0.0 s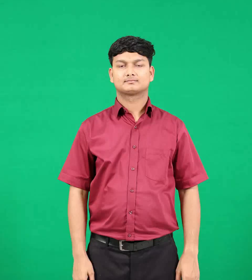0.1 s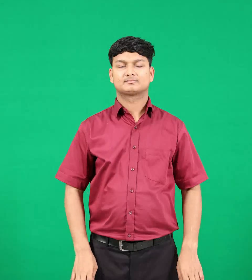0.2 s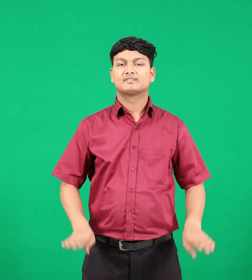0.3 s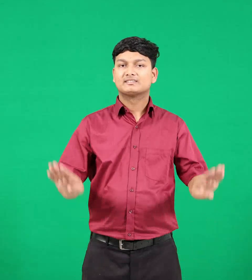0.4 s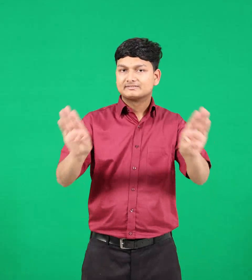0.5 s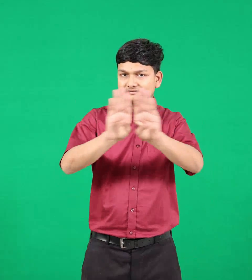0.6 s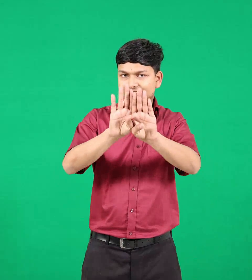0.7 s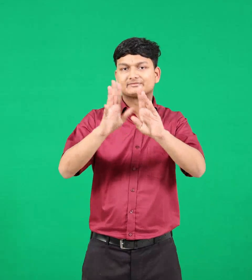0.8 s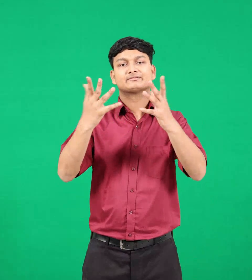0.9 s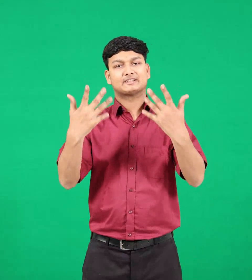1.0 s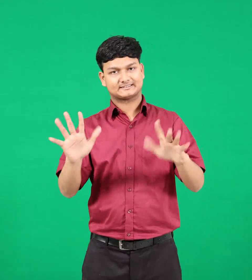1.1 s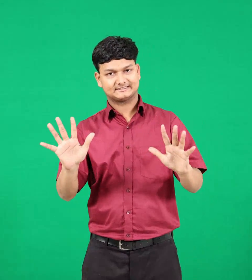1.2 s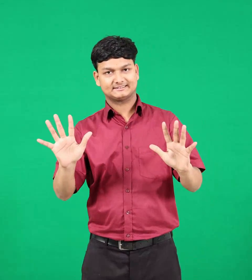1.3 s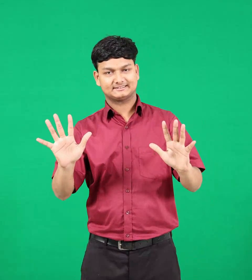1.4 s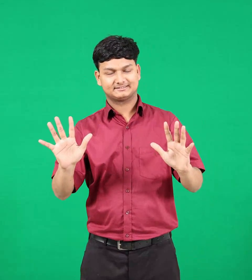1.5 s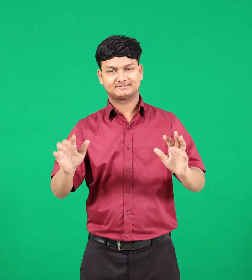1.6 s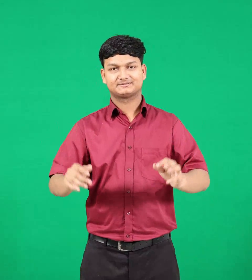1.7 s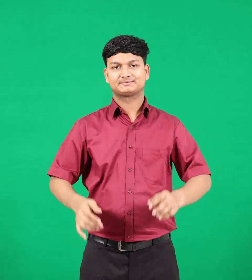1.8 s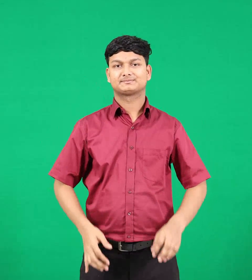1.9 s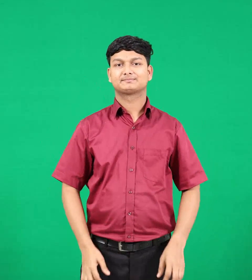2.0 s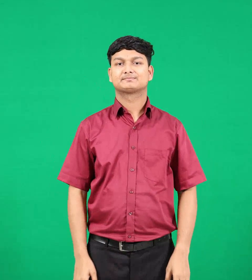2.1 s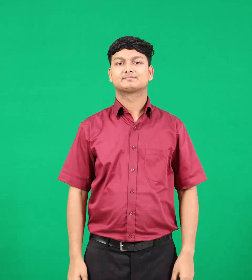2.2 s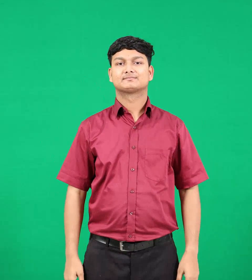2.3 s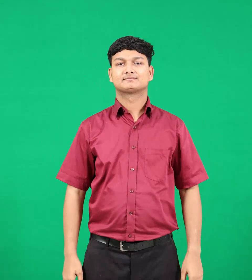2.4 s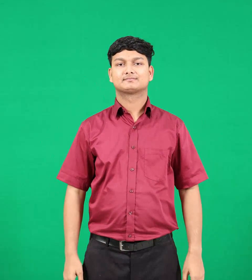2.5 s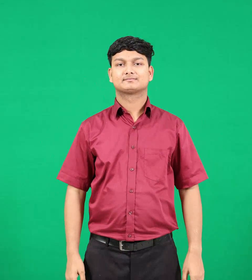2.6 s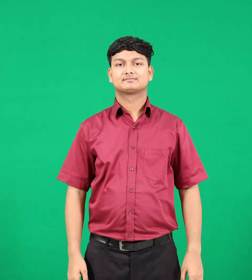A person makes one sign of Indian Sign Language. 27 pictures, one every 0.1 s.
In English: closed
